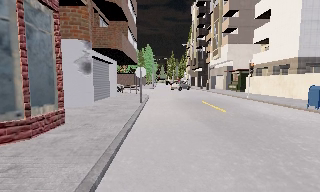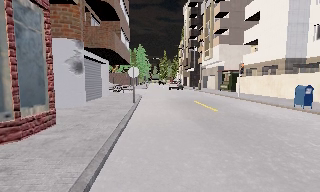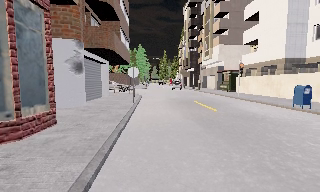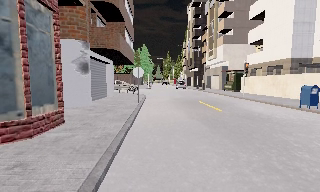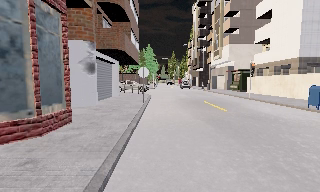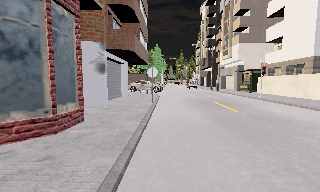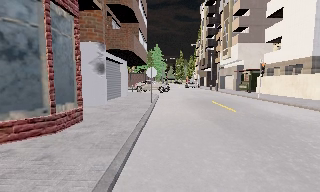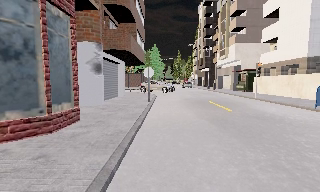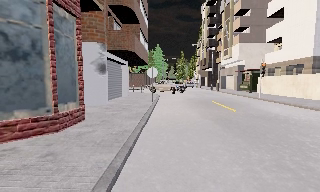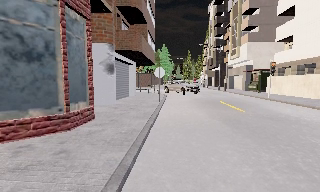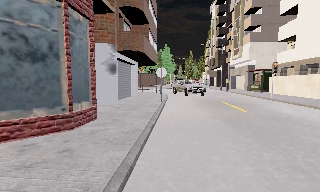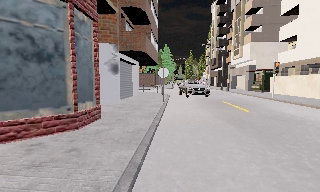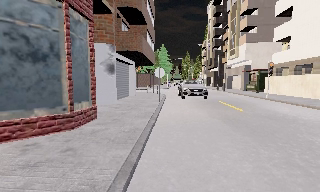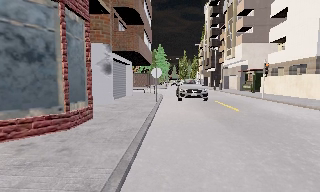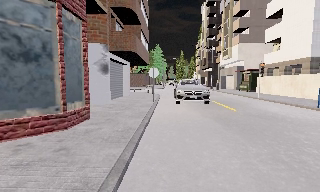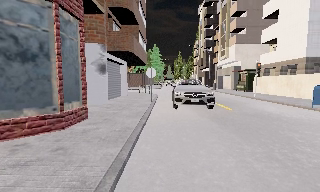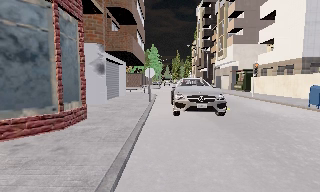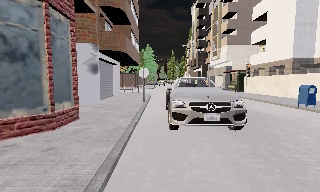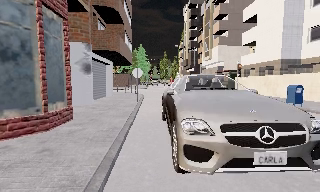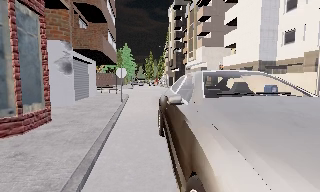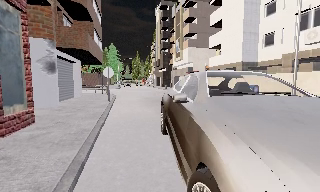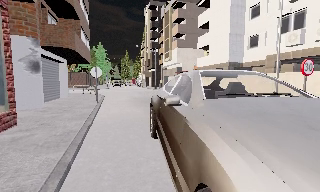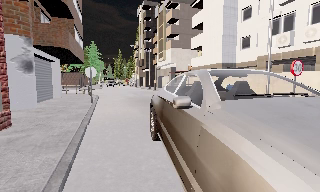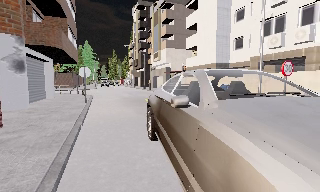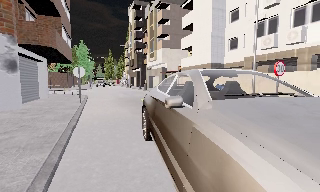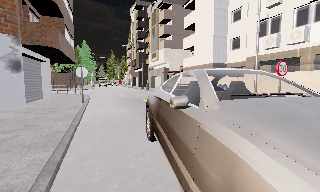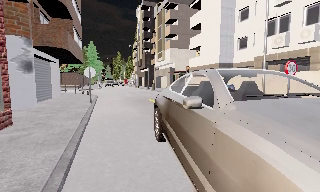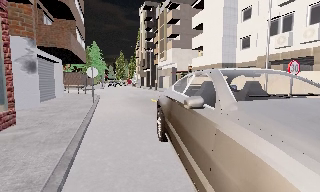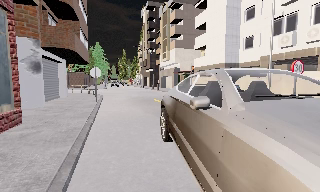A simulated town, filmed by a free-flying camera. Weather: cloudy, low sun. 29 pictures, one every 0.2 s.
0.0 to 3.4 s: The camera travels backward, about 0.5 m, so what stands in front gets smaller.
3.4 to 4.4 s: The camera pans to its right, which is clockwise from overhead, by about 20 degrees.
4.4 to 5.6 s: The camera shifts only a little, or ends up much as it began.
The film runs forward here.
